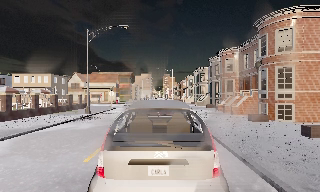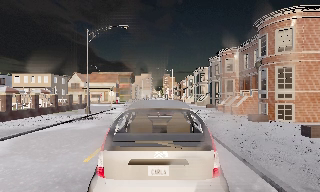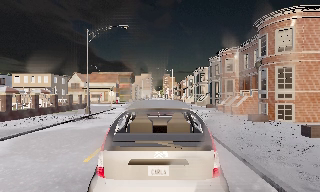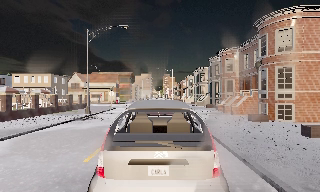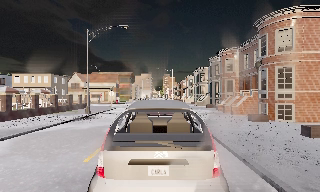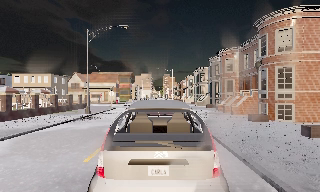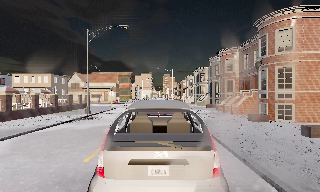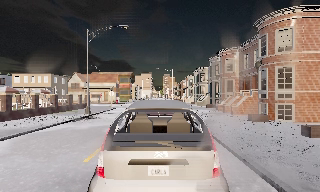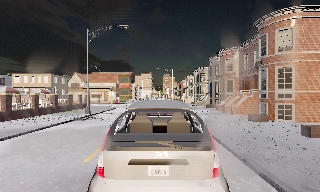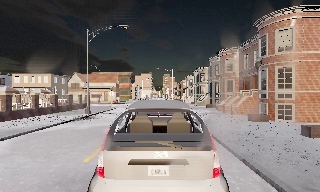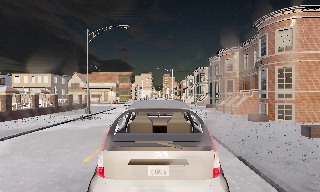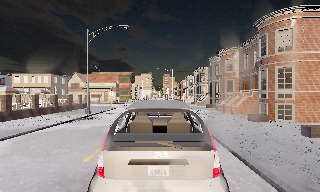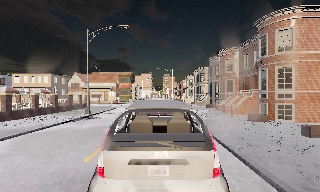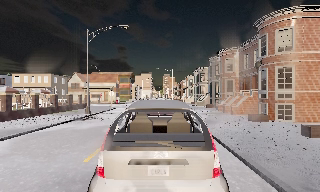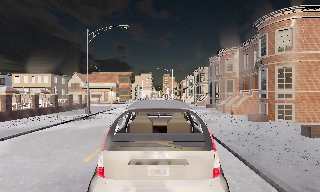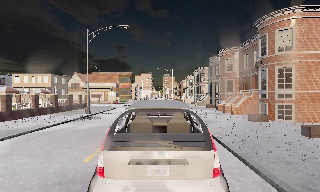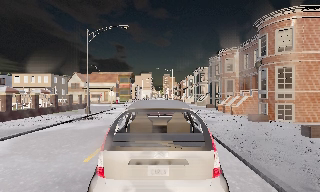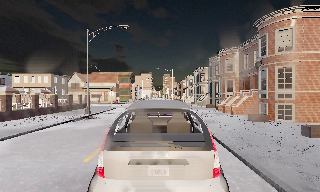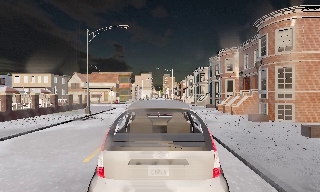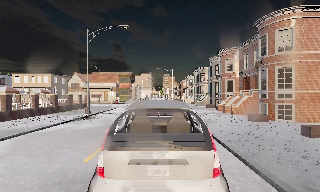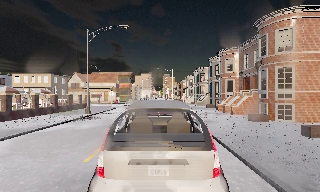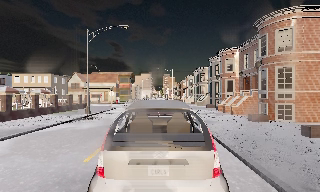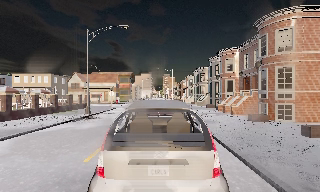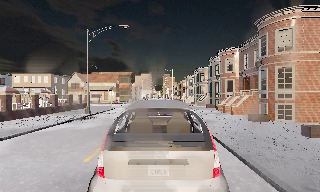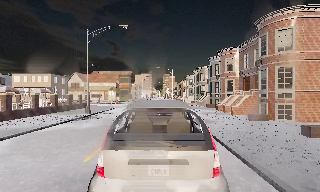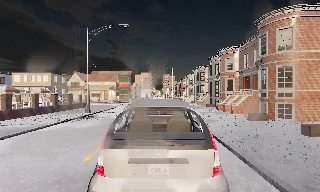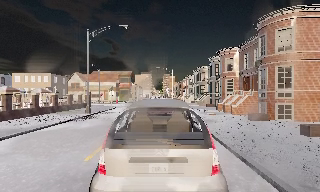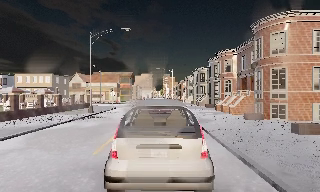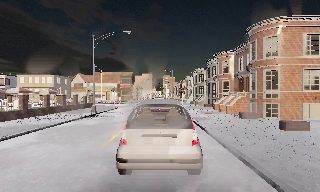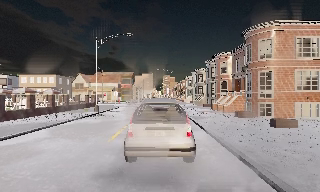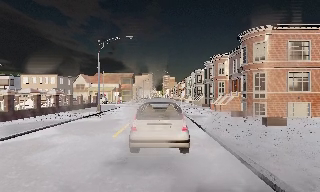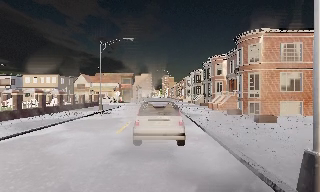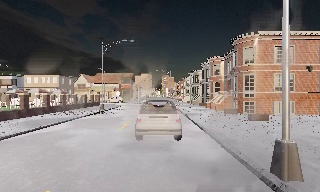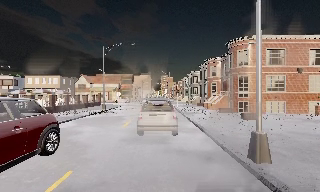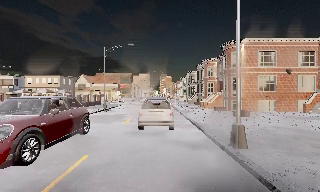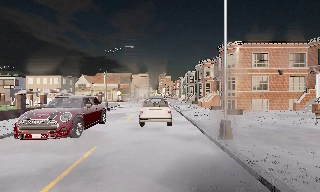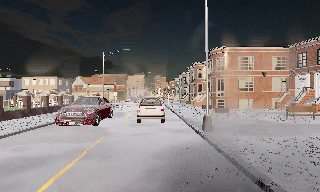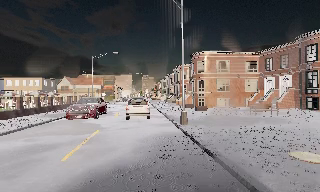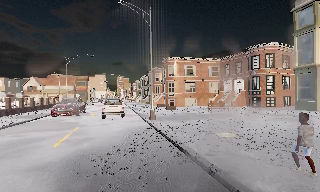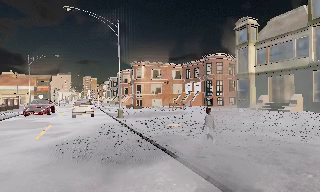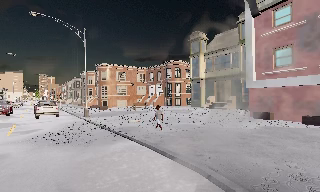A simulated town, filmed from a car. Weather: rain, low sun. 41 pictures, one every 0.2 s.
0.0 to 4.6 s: The camera keeps its place and its aim.
4.6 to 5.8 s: The camera travels backward, about 2 m, so what stands in front gets smaller. It gains speed.
5.8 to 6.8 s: The camera travels backward, about 3.5 m, so what stands in front gets smaller.
6.8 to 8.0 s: The scene slides to the left, as the camera pans about 35 degrees to its right. It travels backward, about 10 m. It gains speed.
The film runs backward here.
